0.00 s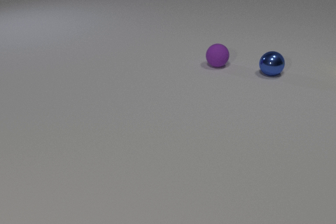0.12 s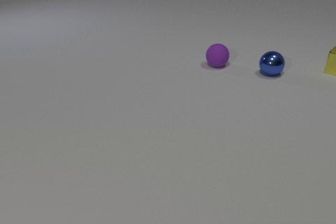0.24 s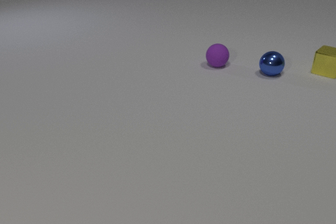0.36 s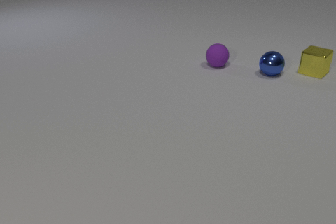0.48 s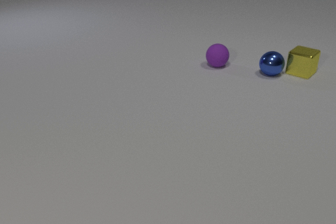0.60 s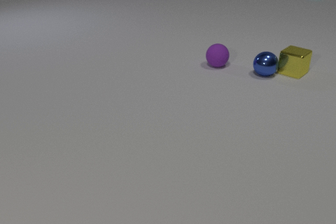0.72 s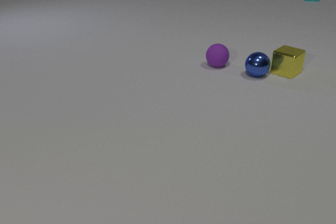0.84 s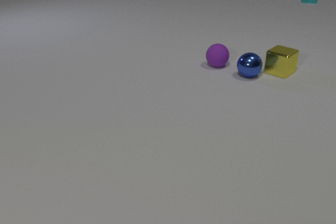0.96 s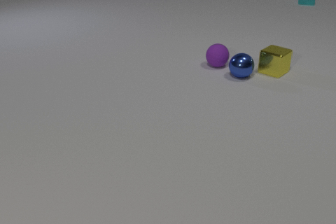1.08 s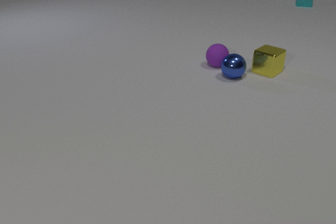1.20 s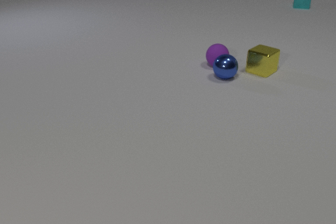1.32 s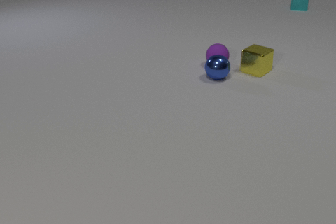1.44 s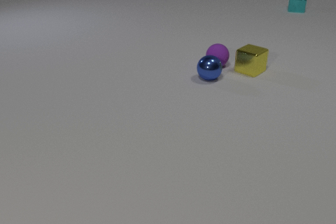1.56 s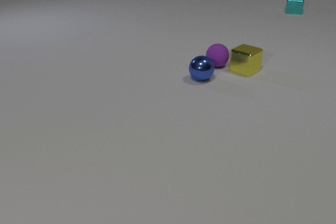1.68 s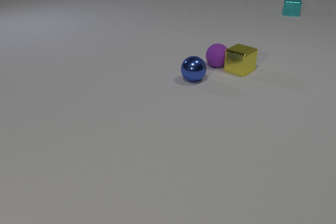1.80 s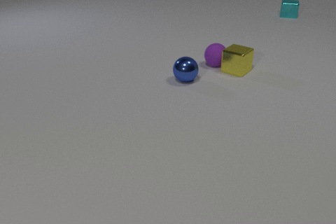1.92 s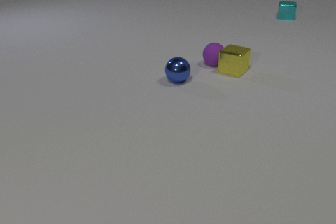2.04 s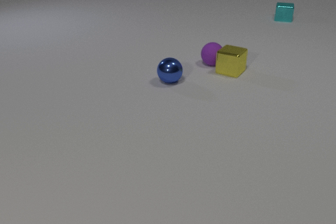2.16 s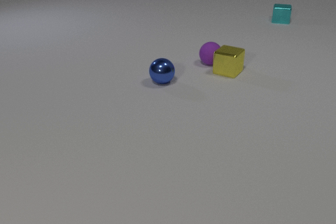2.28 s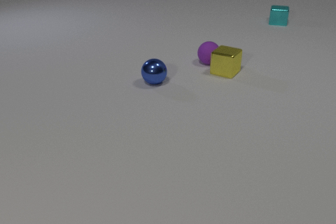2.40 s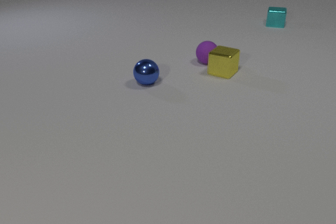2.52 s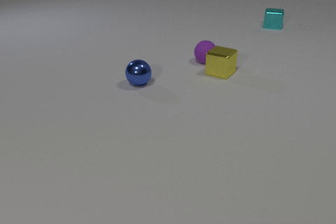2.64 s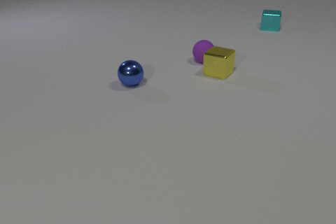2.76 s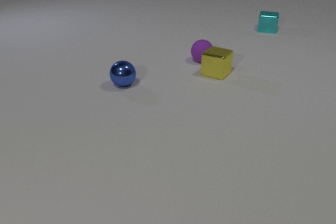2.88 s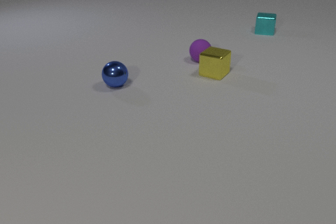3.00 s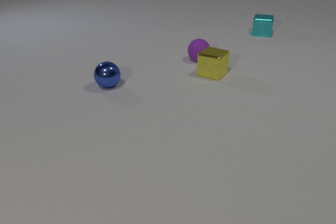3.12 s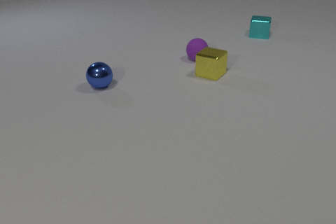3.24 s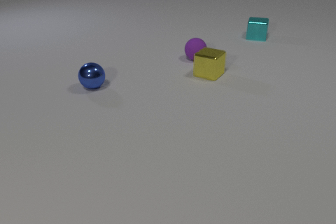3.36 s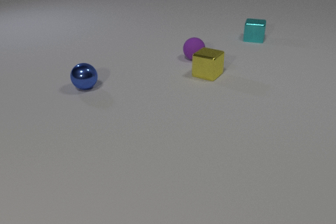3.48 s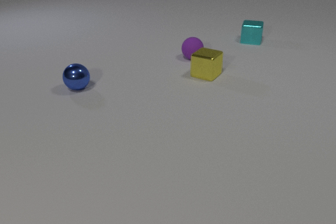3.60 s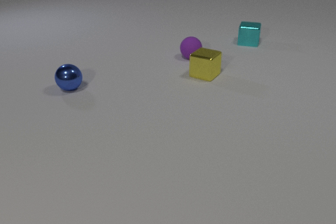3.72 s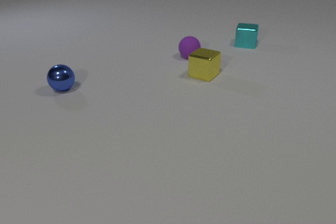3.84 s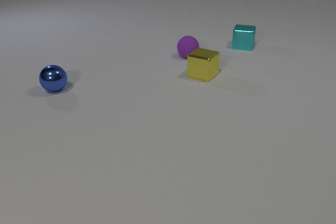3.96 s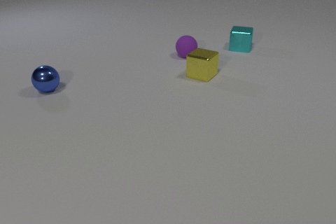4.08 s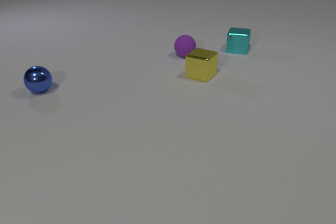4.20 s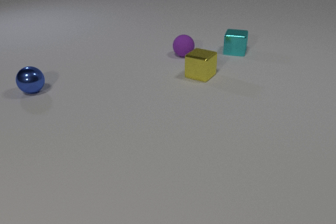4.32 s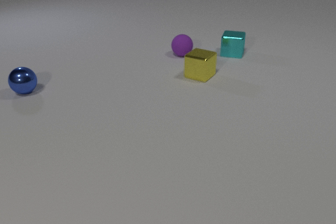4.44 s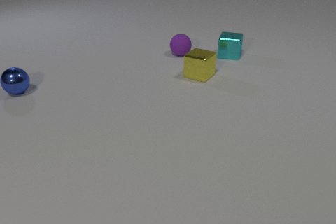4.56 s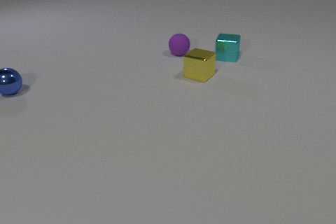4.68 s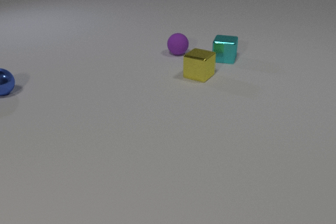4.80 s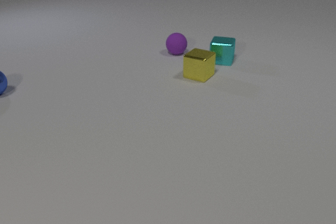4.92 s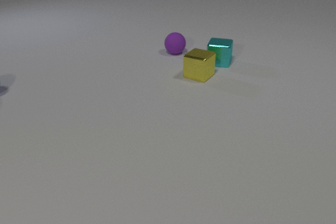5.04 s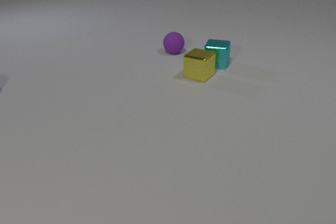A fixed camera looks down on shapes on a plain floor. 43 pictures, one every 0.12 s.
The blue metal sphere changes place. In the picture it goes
to the left.
The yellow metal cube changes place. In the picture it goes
to the left.
0.00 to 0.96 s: The yellow metal cube comes in at the right edge, slides to the left. The blue metal sphere rolls to the left and toward the camera. The cyan metal cube comes in at the top edge, slides toward the camera. The yellow metal cube and the blue metal sphere collide.
0.96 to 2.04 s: The yellow metal cube slides to the left. The blue metal sphere rolls to the left. The purple rubber sphere rolls to the left. The cyan metal cube slides toward the camera. The yellow metal cube and the purple rubber sphere collide.
2.04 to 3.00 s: The yellow metal cube slides to the left and toward the camera. The blue metal sphere rolls to the left. The purple rubber sphere rolls to the left and away from the camera. The cyan metal cube slides toward the camera.
3.00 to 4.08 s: The yellow metal cube slides to the left. The blue metal sphere rolls to the left. The purple rubber sphere rolls to the left and away from the camera. The cyan metal cube slides toward the camera and to the left.
4.08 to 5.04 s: The blue metal sphere rolls to the left, leaves at the left edge. The purple rubber sphere rolls to the left and away from the camera. The cyan metal cube slides toward the camera and to the left.
How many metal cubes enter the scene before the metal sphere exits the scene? 2.
What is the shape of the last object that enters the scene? cube.
Are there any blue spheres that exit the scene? yes.
